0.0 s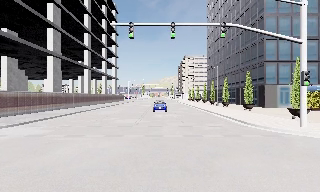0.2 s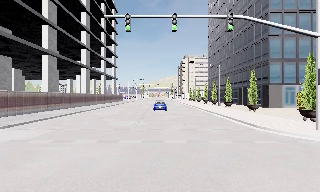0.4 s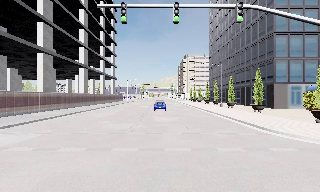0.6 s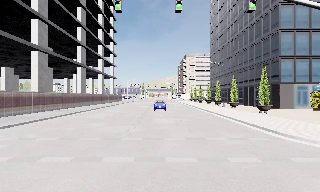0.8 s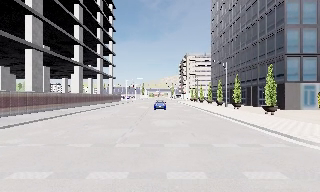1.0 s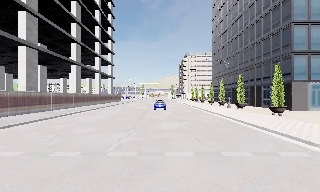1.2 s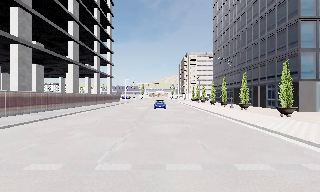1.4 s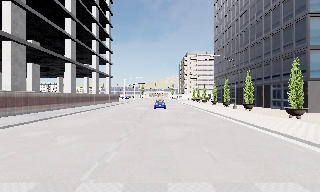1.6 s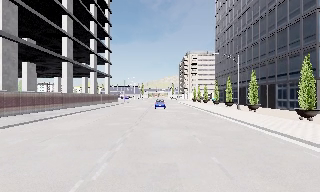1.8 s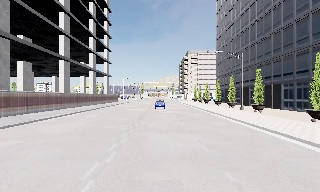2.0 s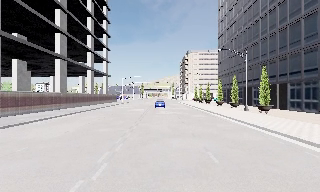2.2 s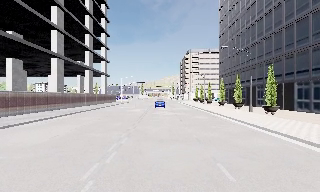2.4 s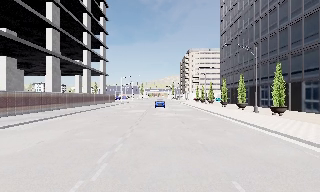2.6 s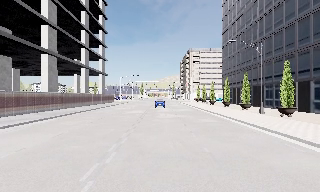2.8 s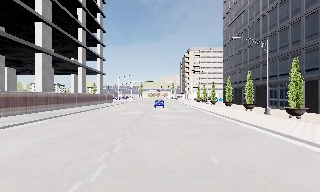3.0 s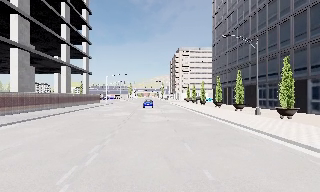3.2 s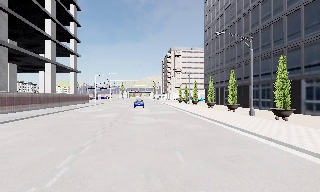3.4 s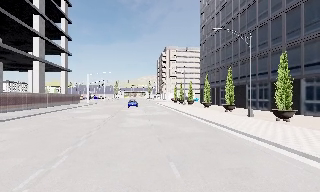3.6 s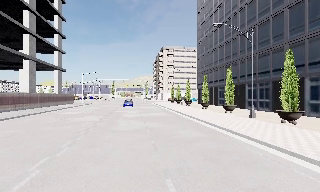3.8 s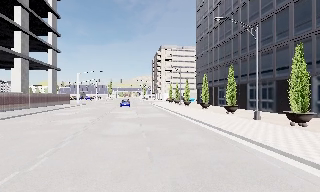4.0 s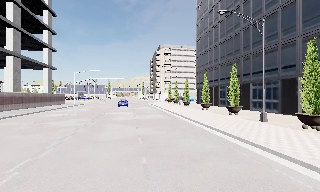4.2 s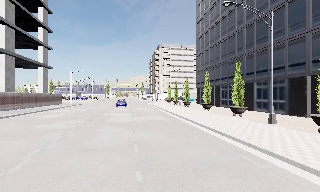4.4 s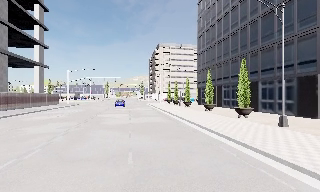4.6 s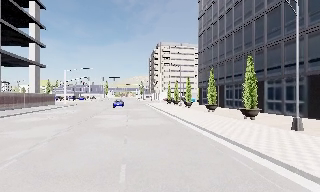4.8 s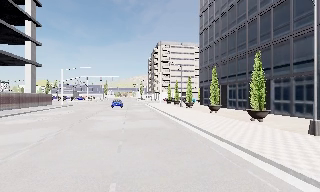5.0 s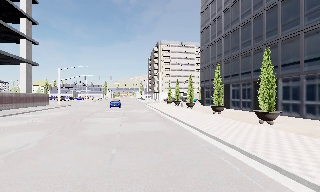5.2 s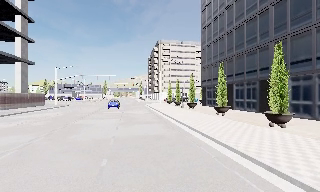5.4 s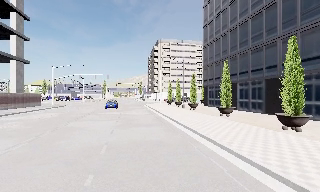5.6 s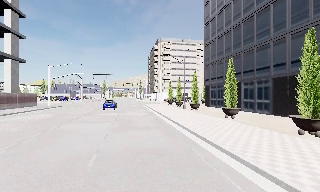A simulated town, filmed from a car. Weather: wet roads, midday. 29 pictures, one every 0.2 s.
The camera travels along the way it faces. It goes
forward.
0.0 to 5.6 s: The camera pans to its right, which is clockwise from overhead, by about 10 degrees. It travels forward, about 30 m, so what stands in front looms larger.
The film runs forward here.
